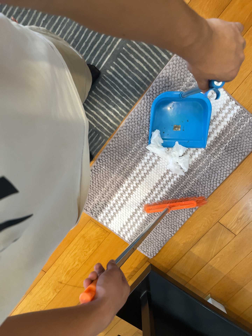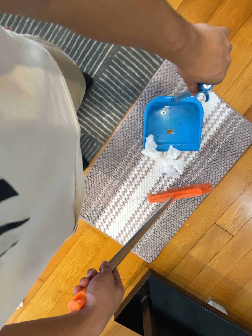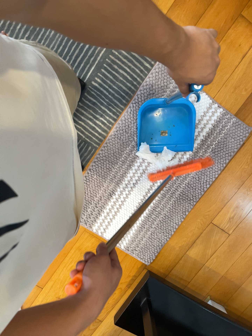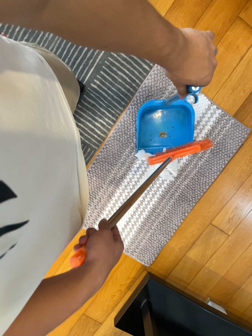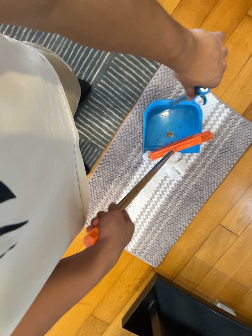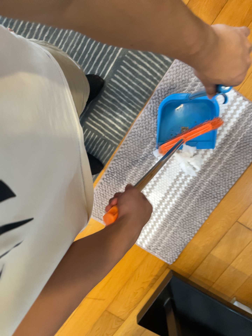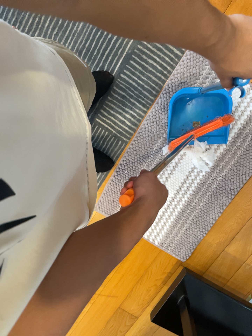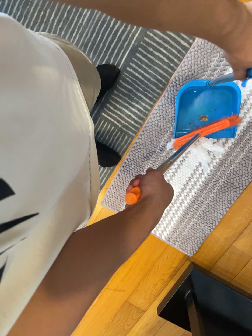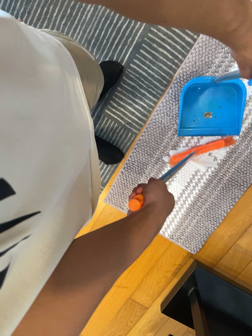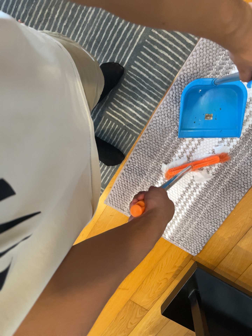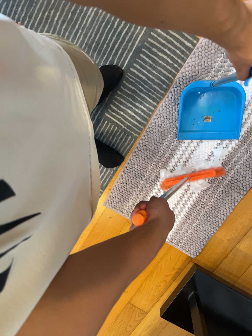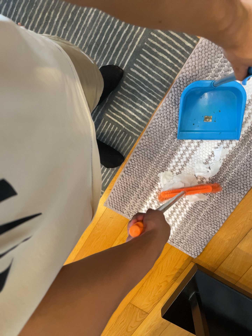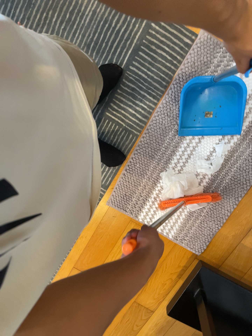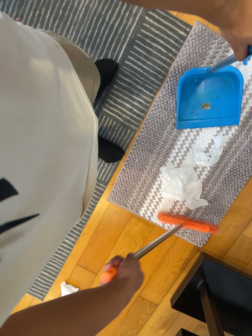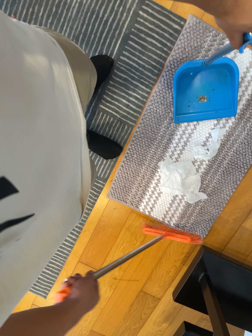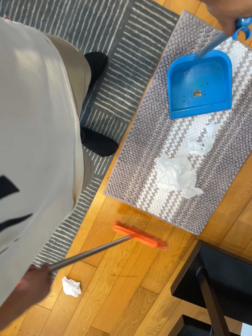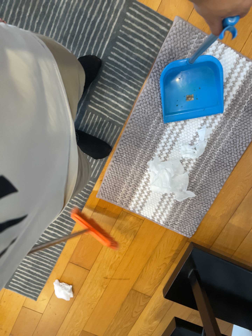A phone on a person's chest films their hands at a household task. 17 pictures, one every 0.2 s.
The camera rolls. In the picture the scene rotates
counterclockwise.
0.0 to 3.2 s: The camera travels toward the bottom of its view, about 6 cm, so close, fixed things drift upward. It rolls about its line of sight by about 10 degrees, and the scene rotates counterclockwise.
The film runs backward here.
